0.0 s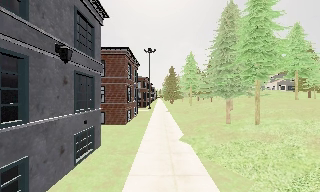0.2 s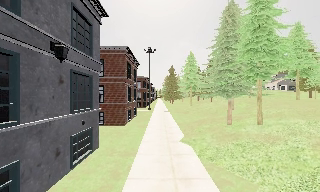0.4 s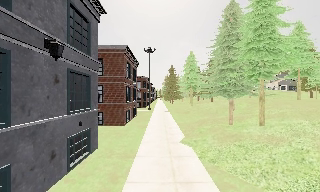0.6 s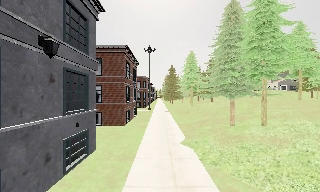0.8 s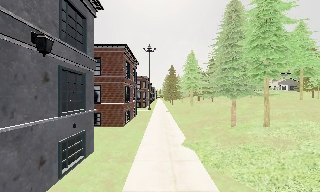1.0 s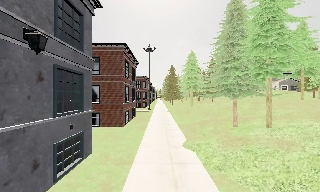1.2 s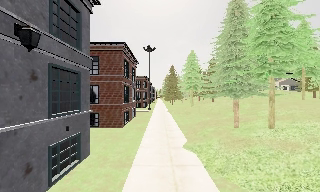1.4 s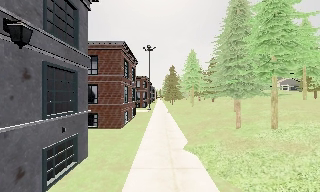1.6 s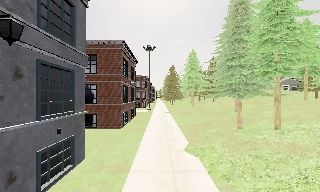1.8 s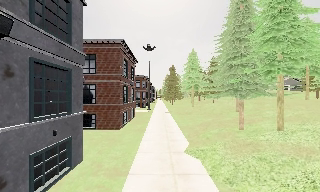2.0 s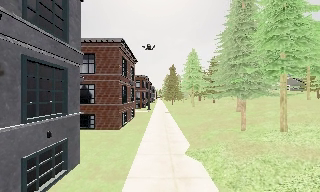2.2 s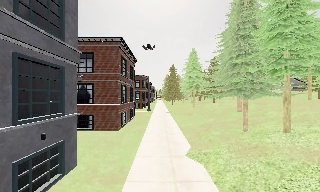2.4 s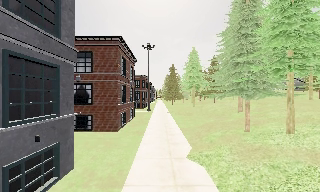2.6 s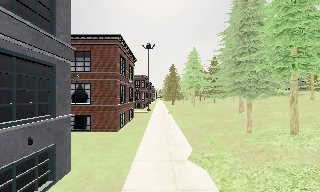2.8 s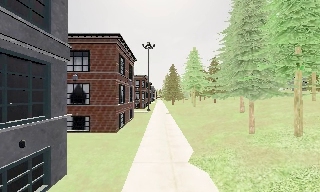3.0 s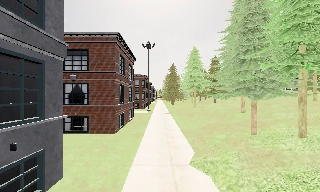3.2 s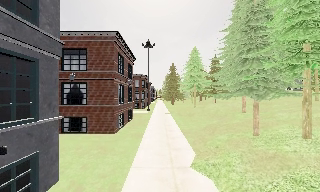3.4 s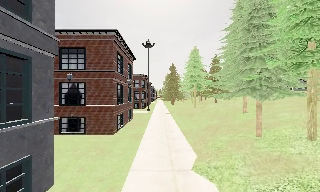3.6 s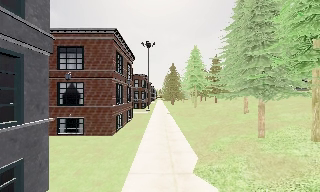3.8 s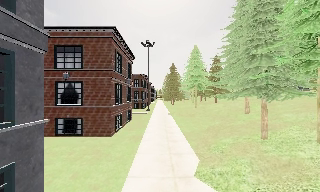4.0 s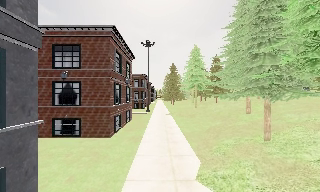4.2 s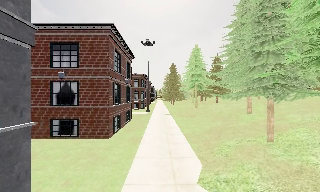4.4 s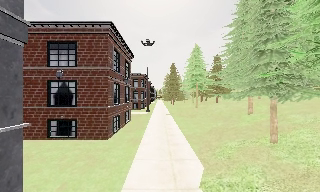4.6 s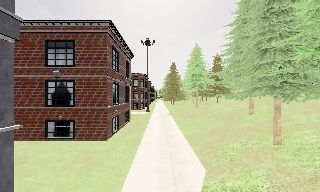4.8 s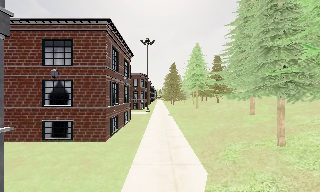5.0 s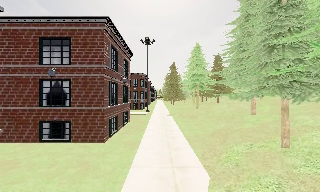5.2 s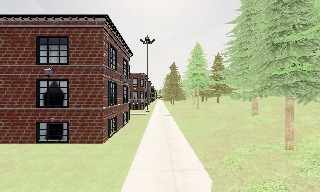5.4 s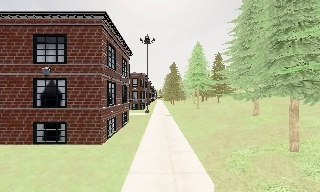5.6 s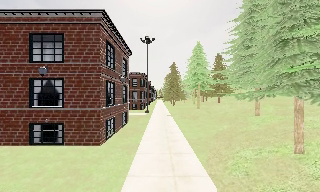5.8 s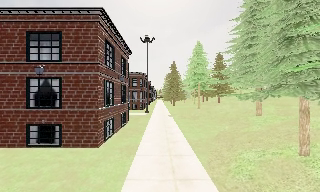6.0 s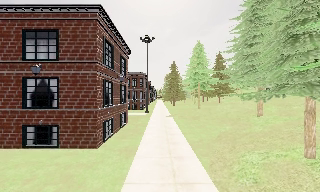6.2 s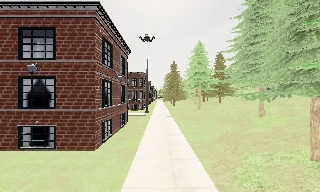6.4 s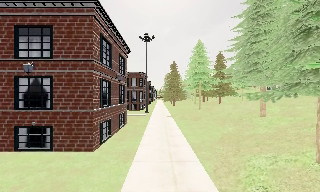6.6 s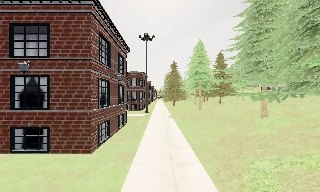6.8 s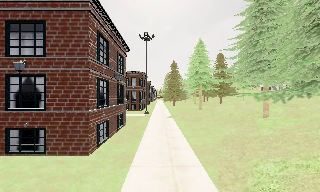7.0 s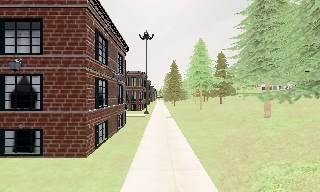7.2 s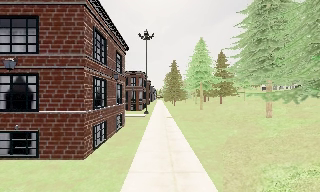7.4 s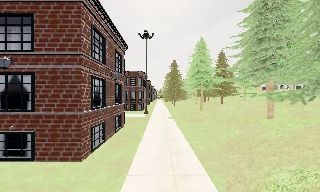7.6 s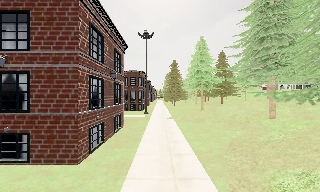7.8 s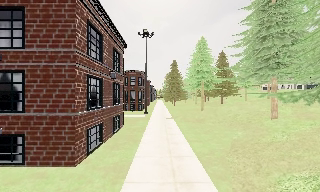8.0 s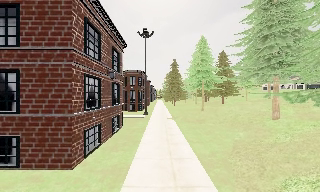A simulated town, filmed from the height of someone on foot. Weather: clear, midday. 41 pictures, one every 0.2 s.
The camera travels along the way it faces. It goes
forward.
0.0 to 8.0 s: The camera travels forward, about 9 m, so what stands in front looms larger.
The film runs forward here.
